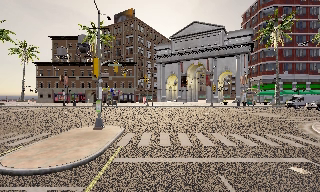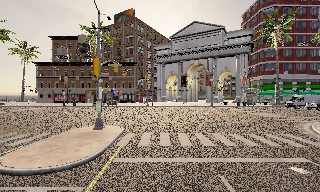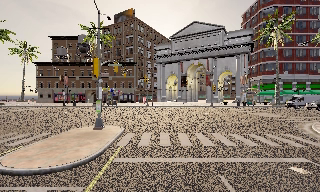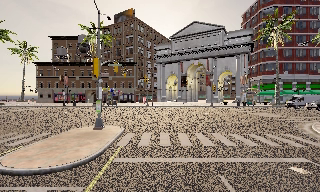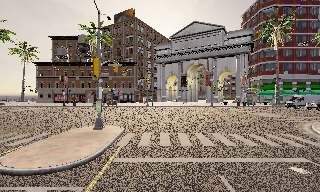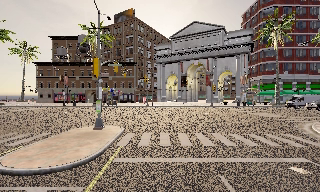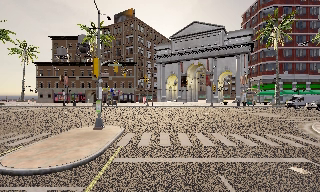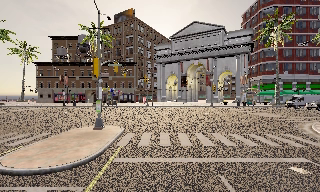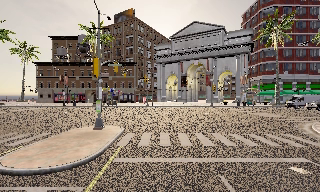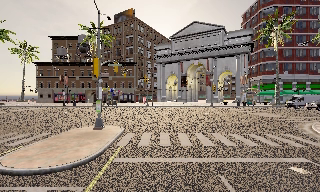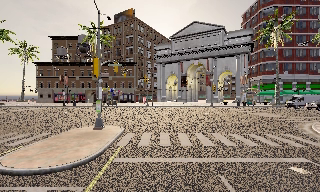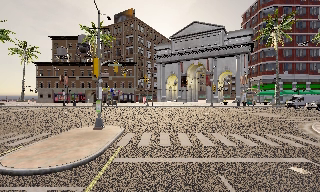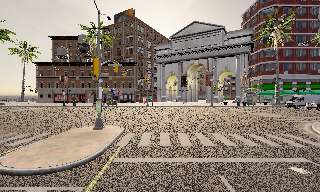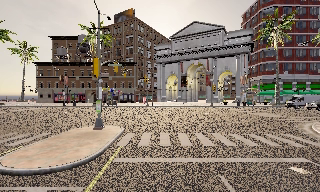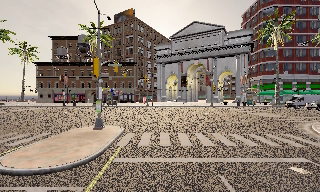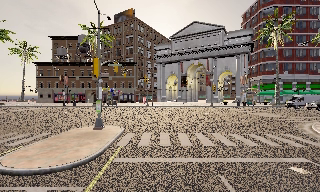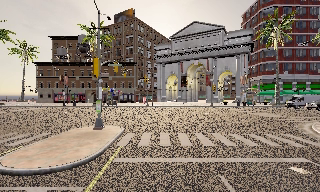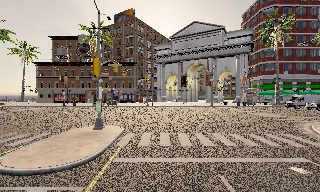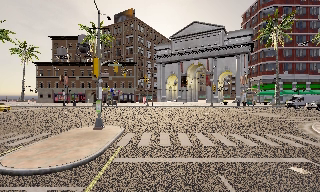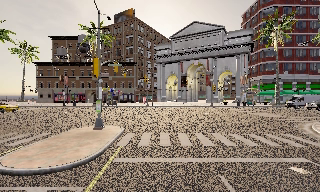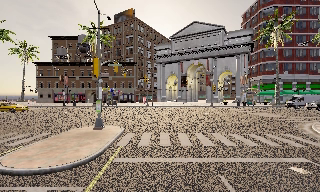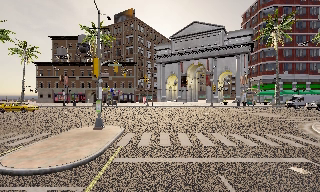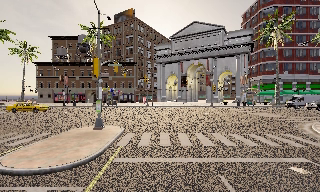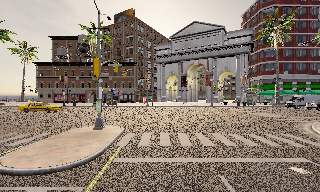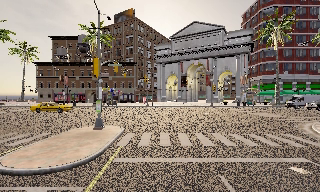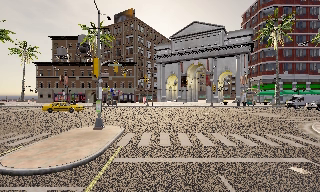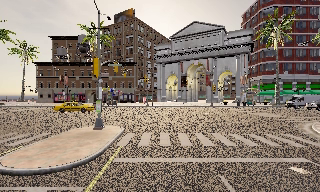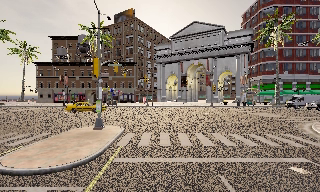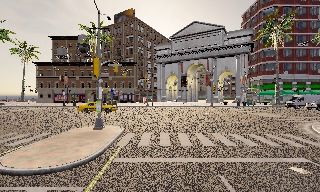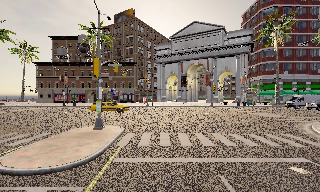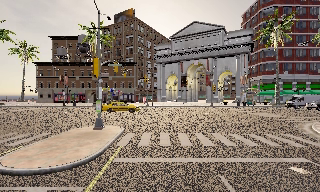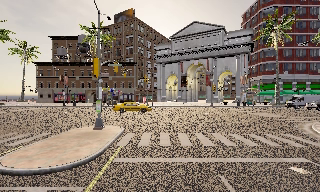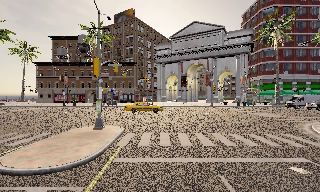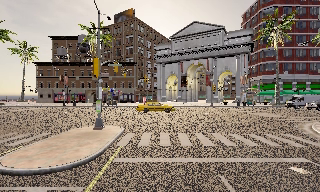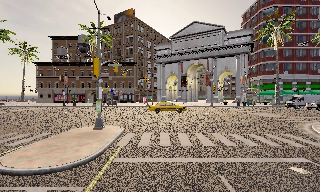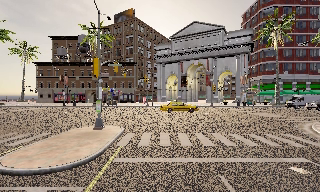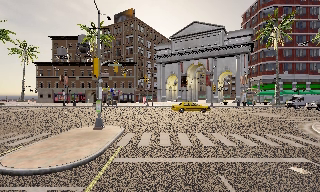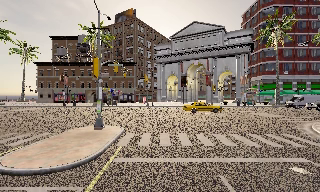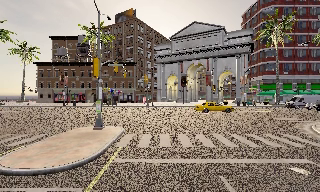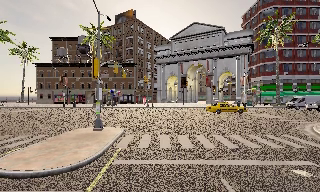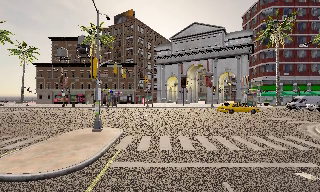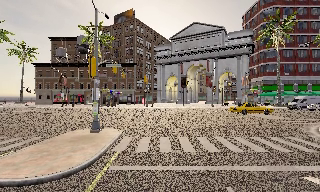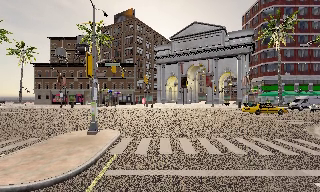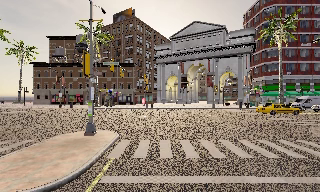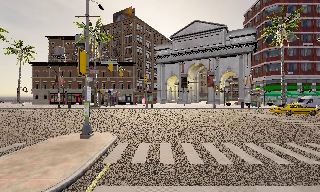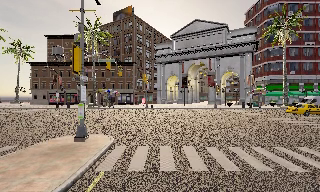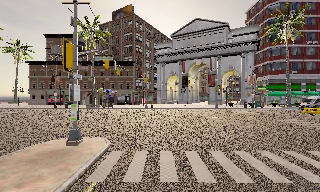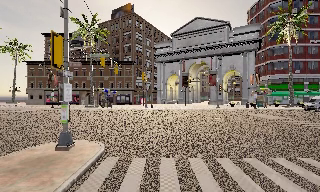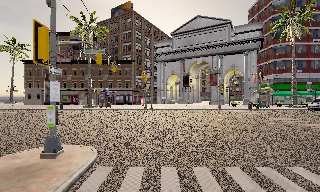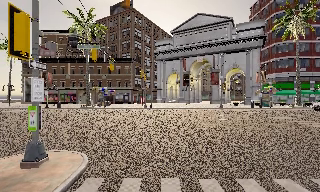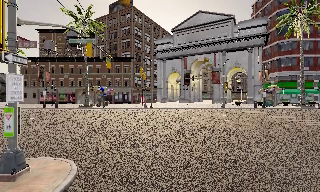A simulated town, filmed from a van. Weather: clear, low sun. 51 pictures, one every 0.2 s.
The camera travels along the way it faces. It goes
forward.
0.0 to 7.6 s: The camera keeps its place and its aim.
7.6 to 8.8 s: The camera travels forward, about 1.5 m, so what stands in front looms larger. It gains speed.
8.8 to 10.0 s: The camera travels forward, about 4.5 m, so what stands in front looms larger.
The film runs forward here.
